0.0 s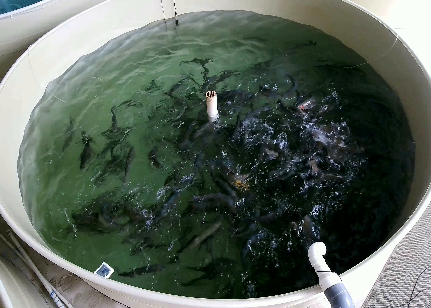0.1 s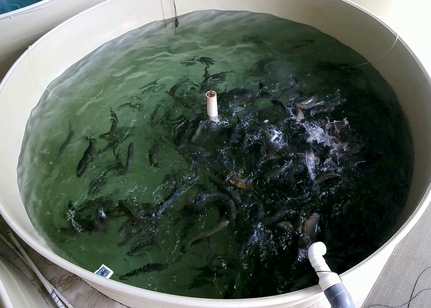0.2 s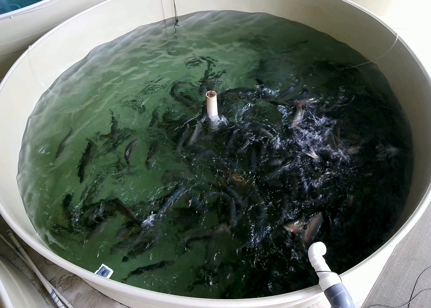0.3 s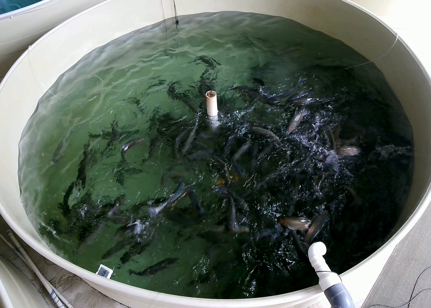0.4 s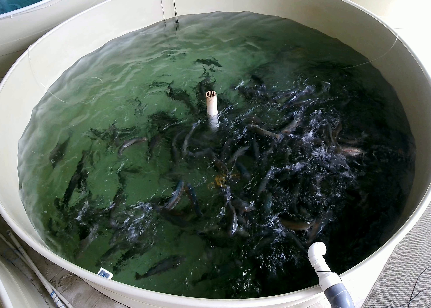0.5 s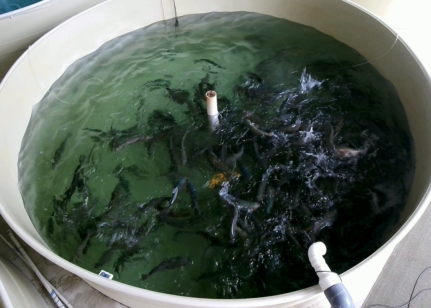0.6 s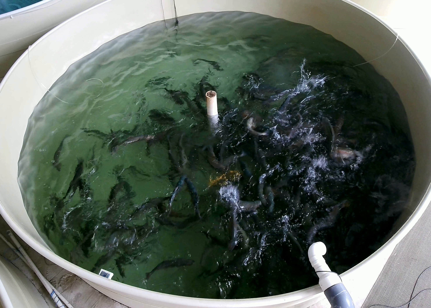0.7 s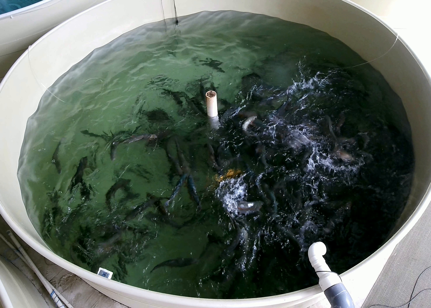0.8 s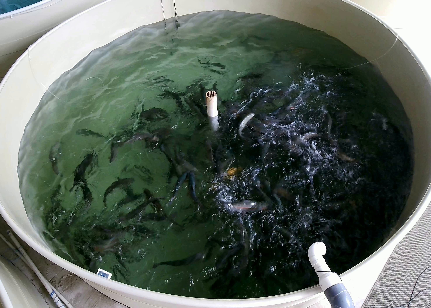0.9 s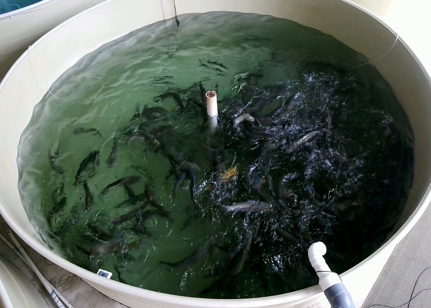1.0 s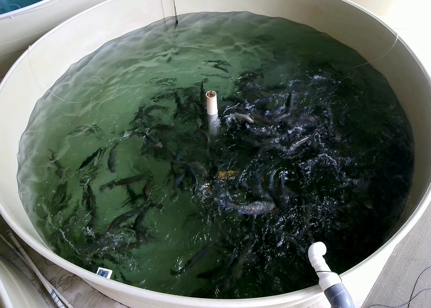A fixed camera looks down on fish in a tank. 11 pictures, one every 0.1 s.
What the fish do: Strong feeding.
